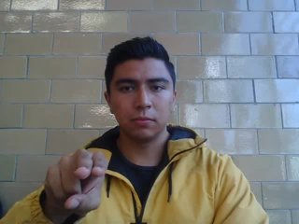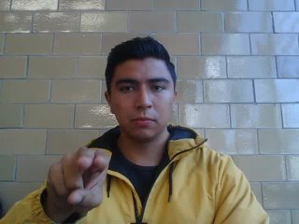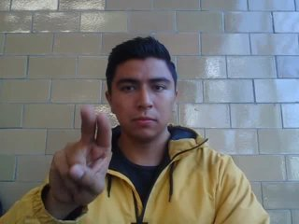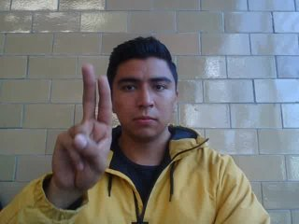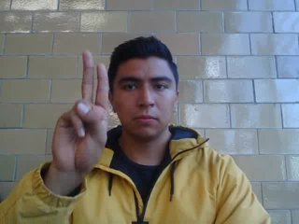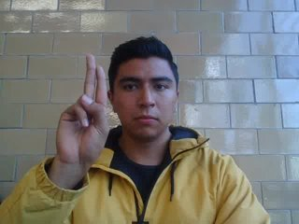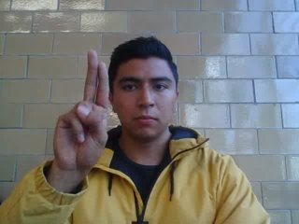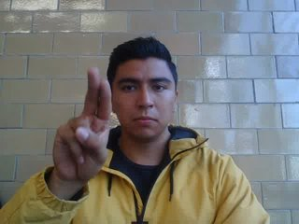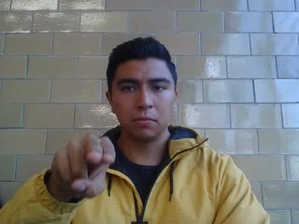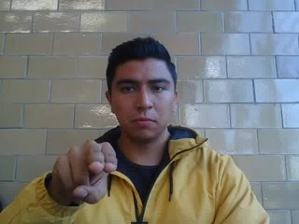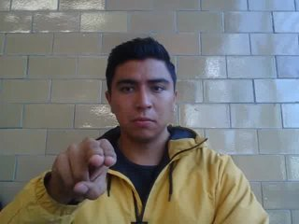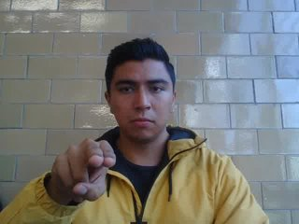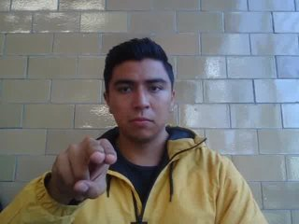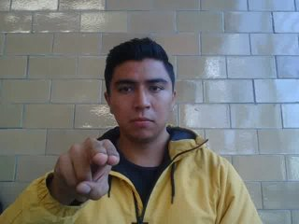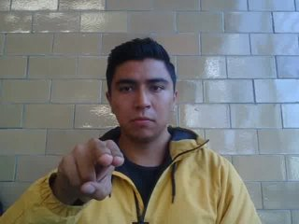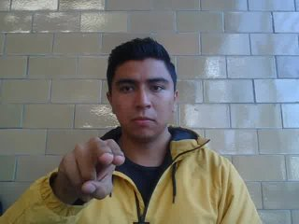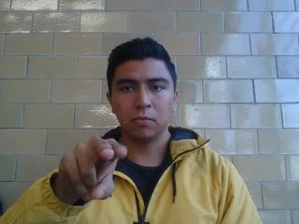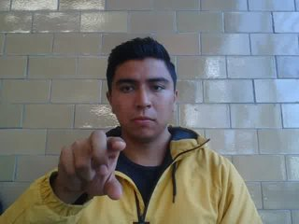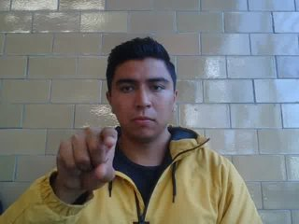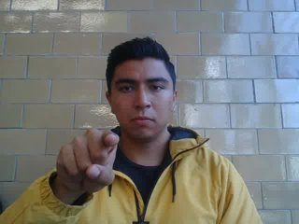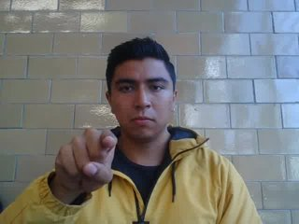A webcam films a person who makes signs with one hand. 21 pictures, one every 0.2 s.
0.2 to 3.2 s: Click with two fingers.
3.3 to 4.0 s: Pointing with one finger.
